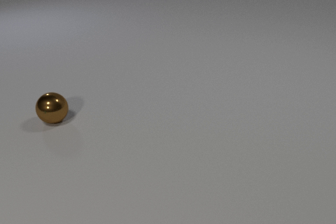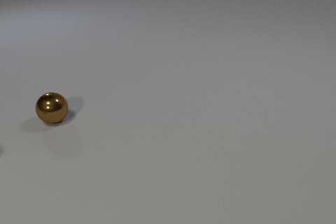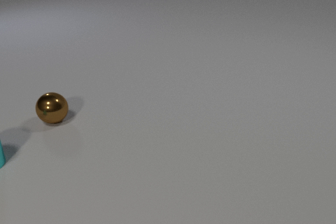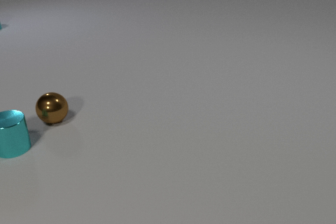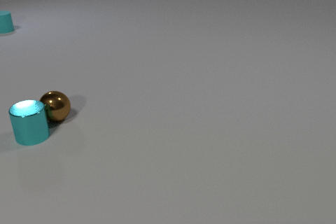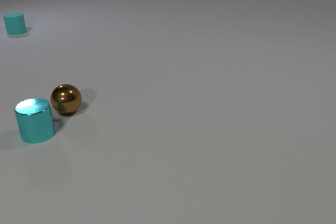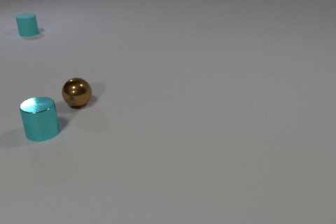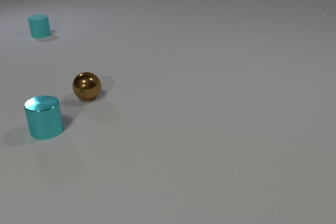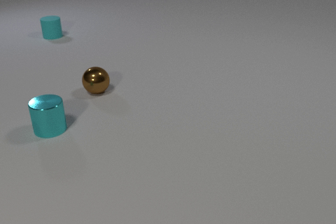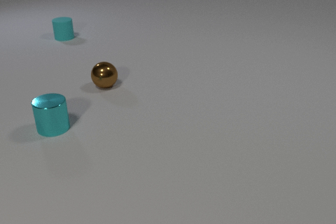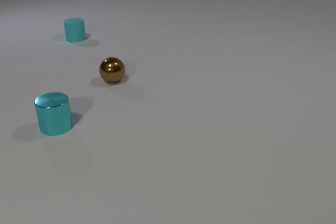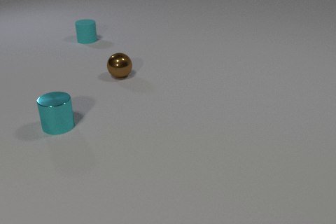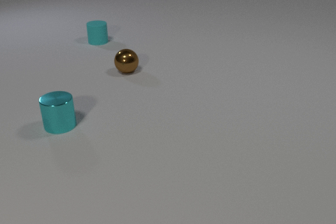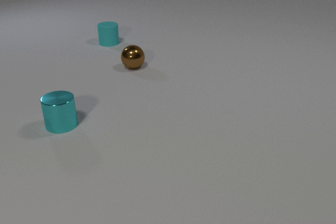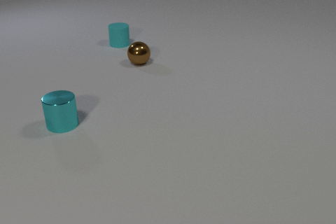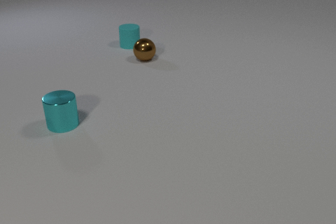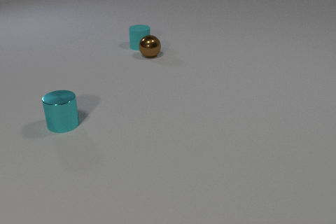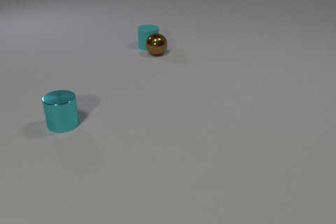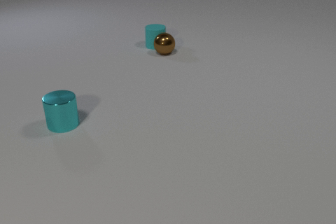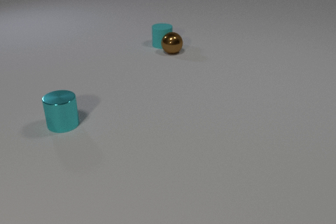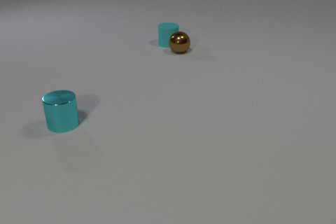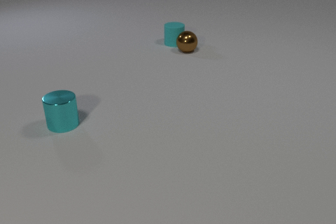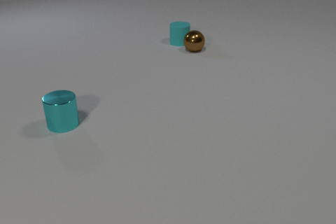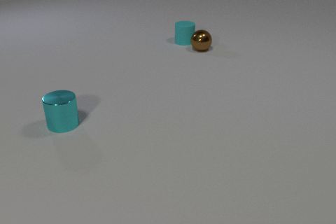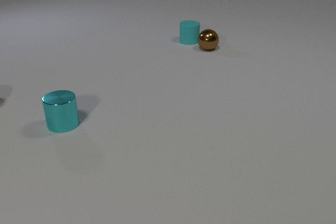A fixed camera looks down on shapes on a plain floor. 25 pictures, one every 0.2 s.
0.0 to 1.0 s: The cyan metal cylinder comes in at the left edge, slides to the right and away from the camera. The brown metal sphere rolls away from the camera and to the right. The cyan rubber cylinder comes in at the left edge, slides to the right and toward the camera. The cyan metal cylinder and the brown metal sphere collide.
1.0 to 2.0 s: The cyan metal cylinder slides to the right and away from the camera. The brown metal sphere rolls away from the camera and to the right. The cyan rubber cylinder slides to the right and toward the camera.
2.0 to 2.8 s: The brown metal sphere rolls away from the camera and to the right. The cyan rubber cylinder slides to the right and toward the camera.
2.8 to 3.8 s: The brown metal sphere rolls to the right and away from the camera. The cyan rubber cylinder slides to the right. The brown metal sphere and the cyan rubber cylinder collide.
3.8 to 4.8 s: The brown metal sphere rolls to the right. The cyan rubber cylinder slides to the right.
What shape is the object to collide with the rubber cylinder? sphere.
What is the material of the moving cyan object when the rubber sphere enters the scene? rubber.
How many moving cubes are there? 0.
